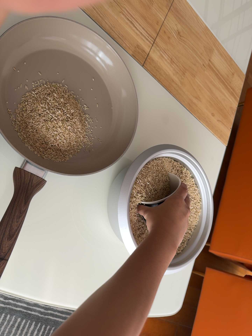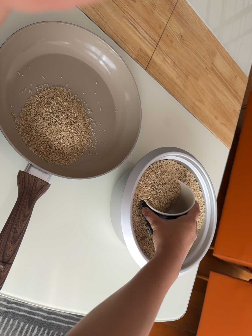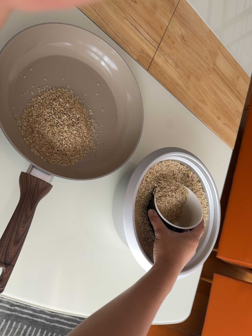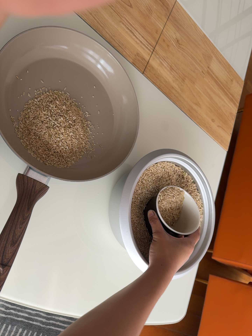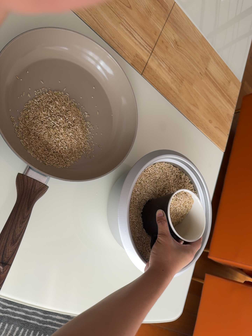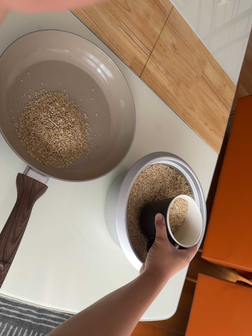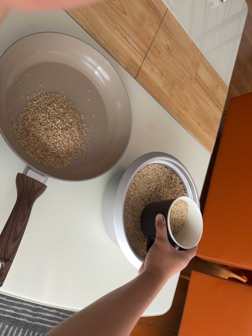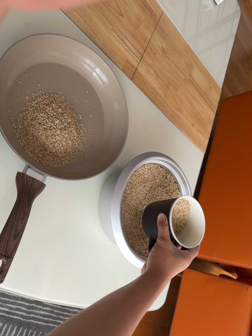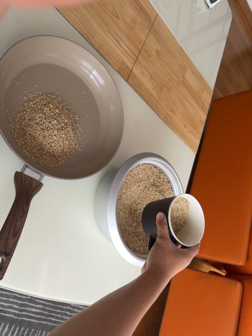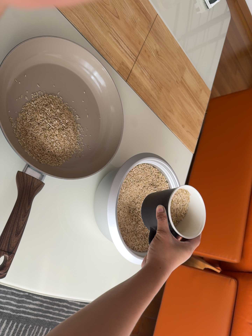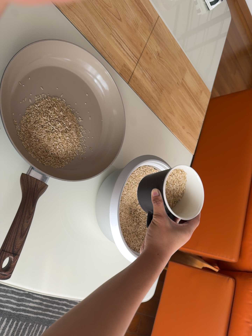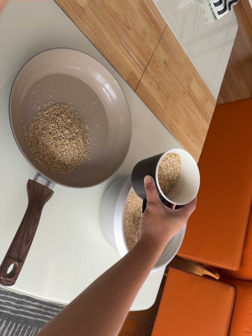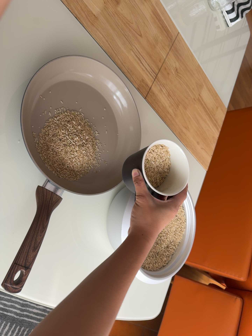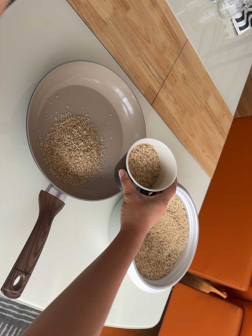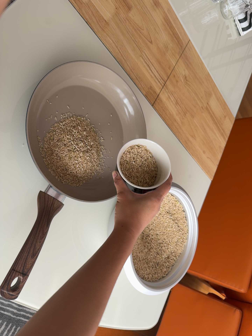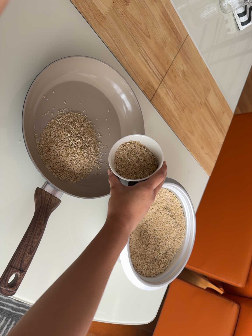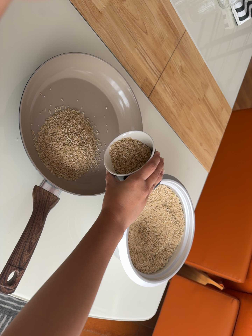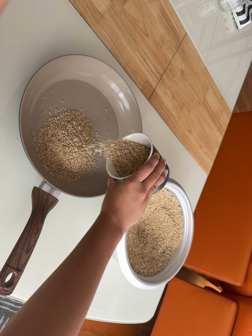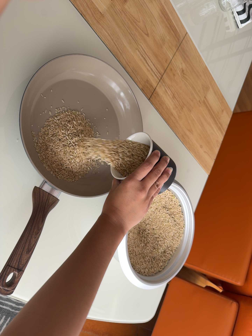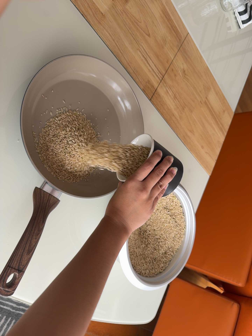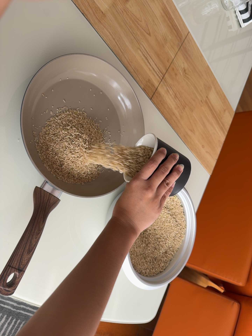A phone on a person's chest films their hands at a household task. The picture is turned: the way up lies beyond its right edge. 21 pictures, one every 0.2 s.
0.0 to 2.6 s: The camera travels backward, to its left and toward the top of its view, about 12 cm, so what stands in front gets smaller.
2.6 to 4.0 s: The camera keeps its place and its aim.
The film runs forward here.
